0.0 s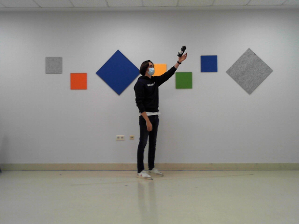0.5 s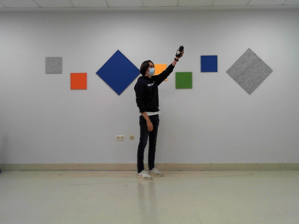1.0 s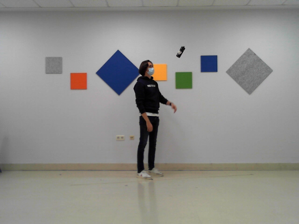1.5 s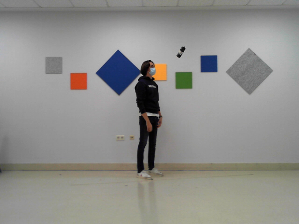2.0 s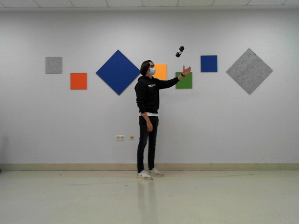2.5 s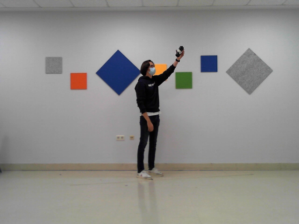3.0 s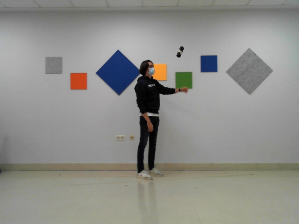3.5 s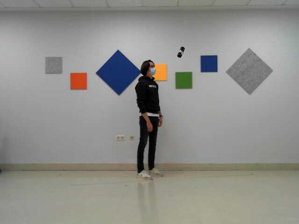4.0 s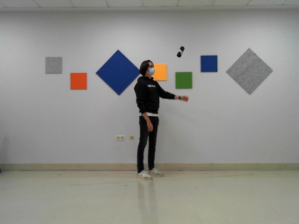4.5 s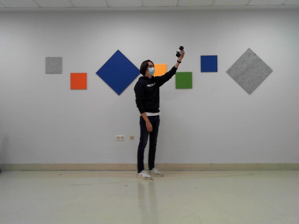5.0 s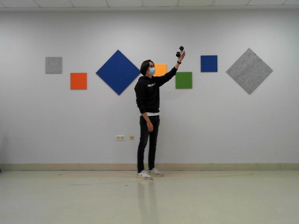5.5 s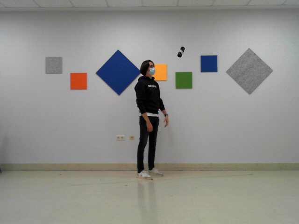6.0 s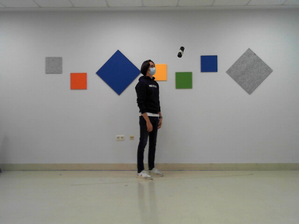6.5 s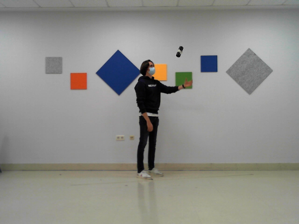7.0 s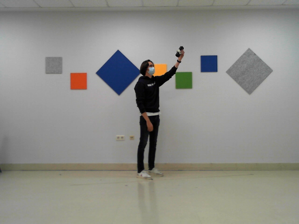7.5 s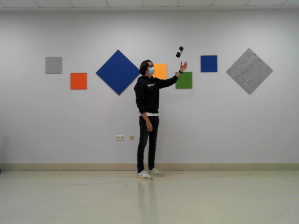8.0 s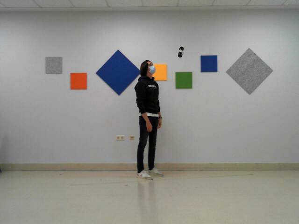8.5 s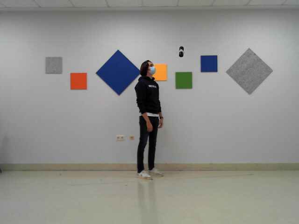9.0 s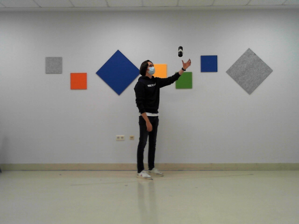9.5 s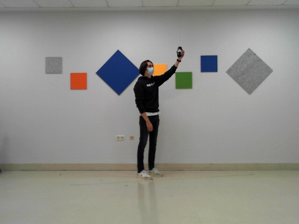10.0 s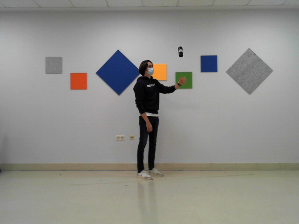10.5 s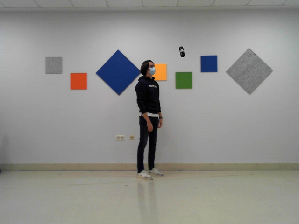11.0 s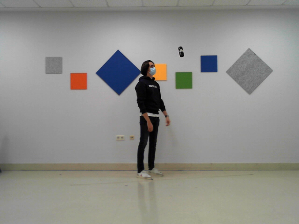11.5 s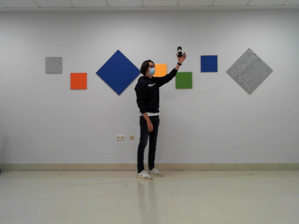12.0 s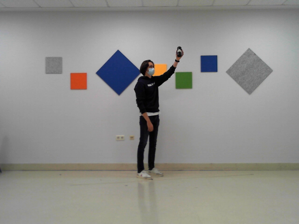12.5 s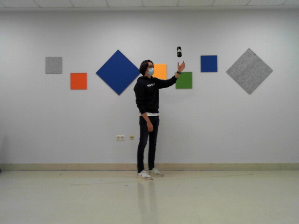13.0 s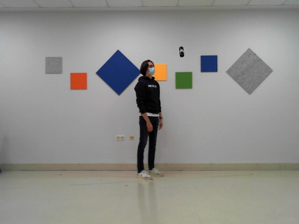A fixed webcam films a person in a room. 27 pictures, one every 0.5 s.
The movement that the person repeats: Reach up for a bottle in a high position, left hand.
